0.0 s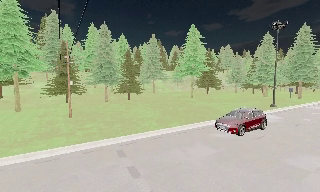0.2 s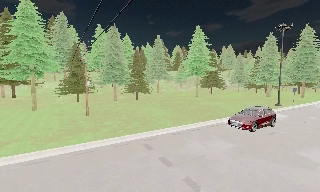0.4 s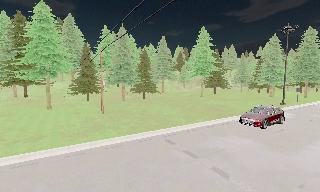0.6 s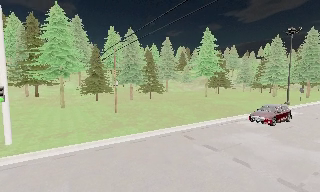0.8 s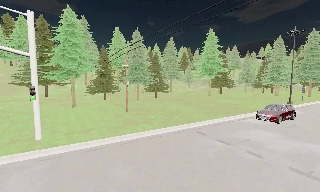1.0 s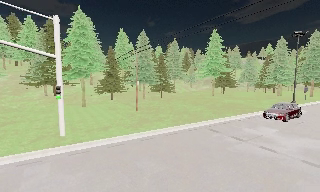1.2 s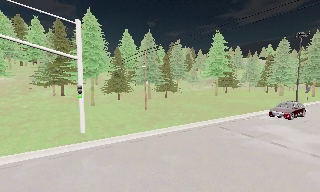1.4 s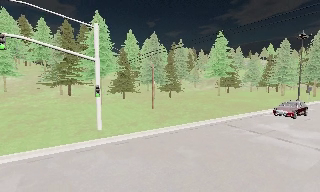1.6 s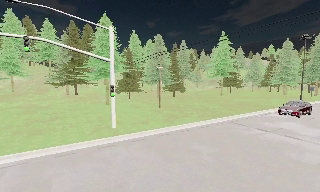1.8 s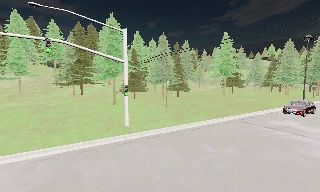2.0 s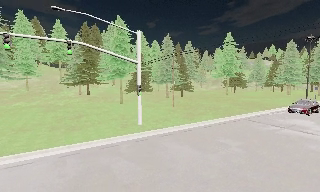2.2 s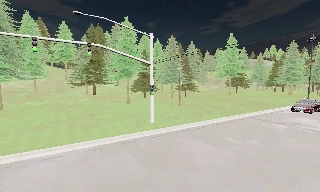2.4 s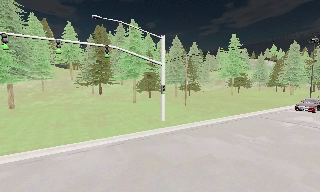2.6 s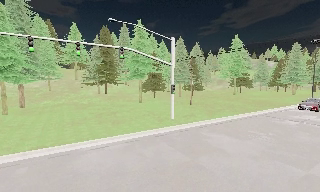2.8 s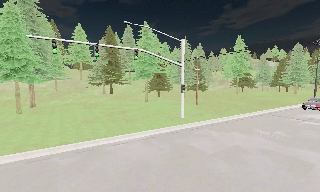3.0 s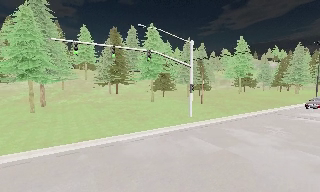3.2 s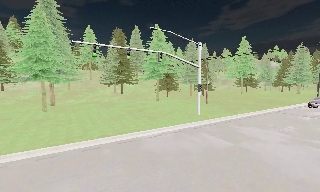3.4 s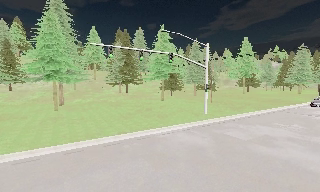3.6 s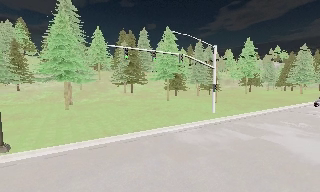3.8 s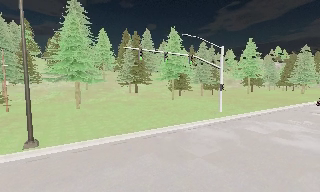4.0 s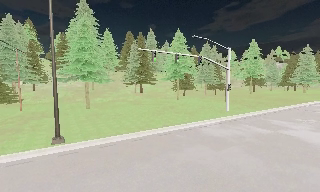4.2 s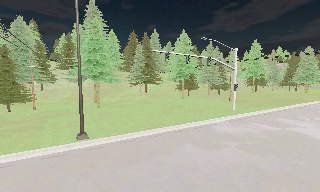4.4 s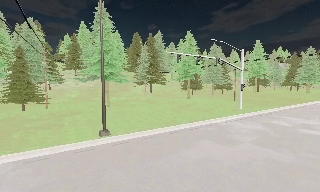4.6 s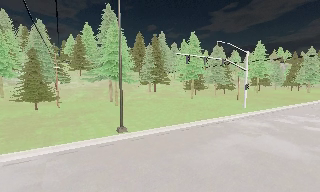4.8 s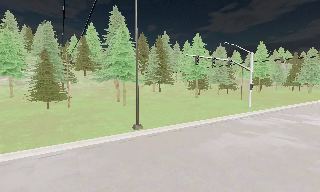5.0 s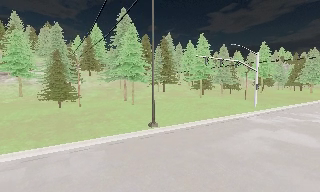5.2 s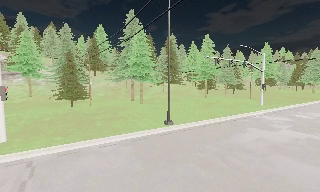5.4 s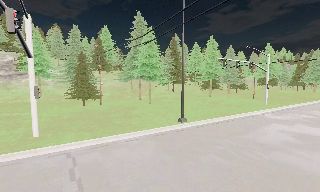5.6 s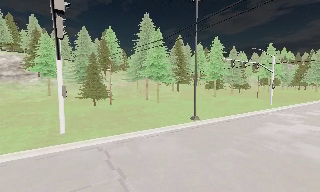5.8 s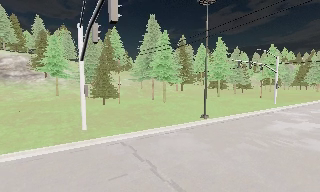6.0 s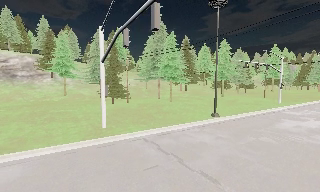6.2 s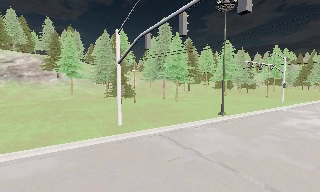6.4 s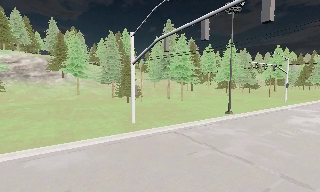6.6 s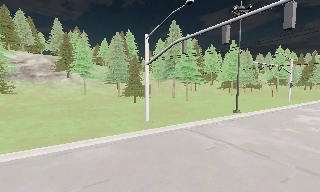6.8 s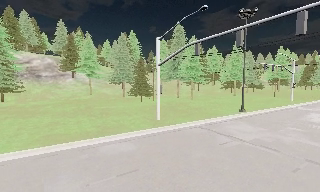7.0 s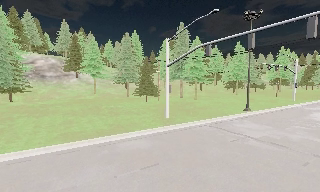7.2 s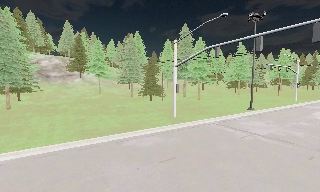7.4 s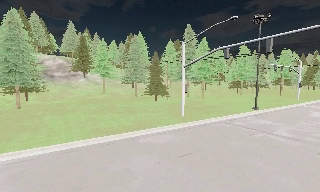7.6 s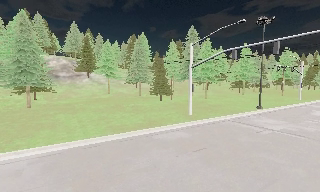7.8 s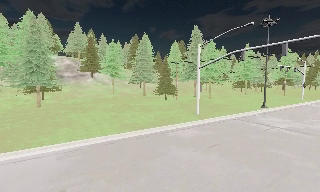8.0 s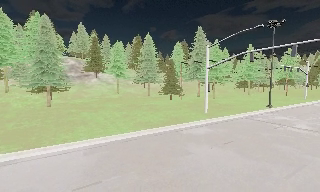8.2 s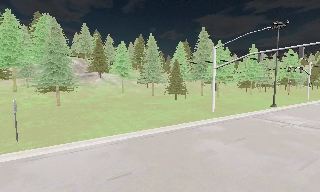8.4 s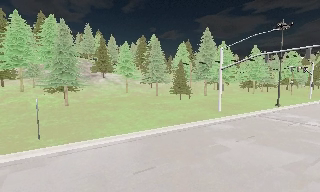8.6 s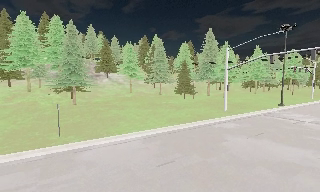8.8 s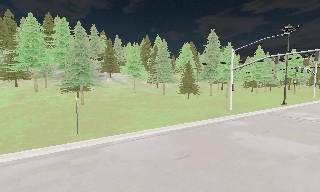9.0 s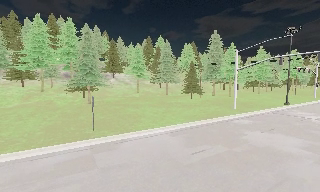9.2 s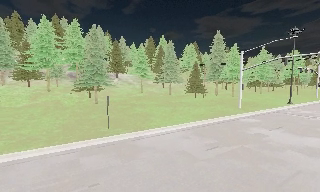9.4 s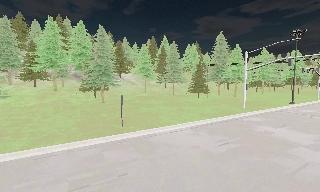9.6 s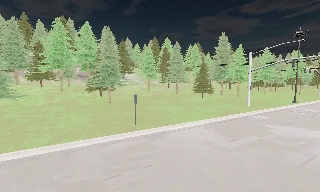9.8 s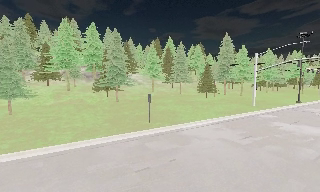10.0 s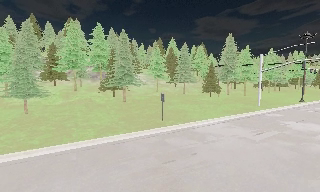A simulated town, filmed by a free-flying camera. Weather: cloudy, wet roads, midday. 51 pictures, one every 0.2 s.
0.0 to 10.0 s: The camera travels to its left and backward, about 60 m, so close, fixed things drift to the right.
The film runs forward here.
